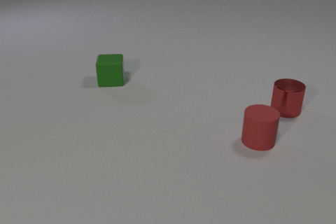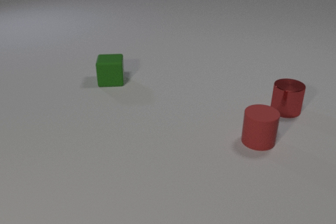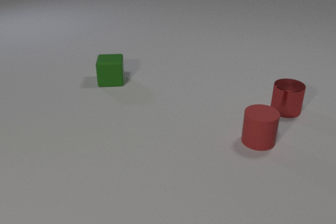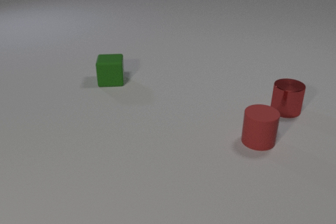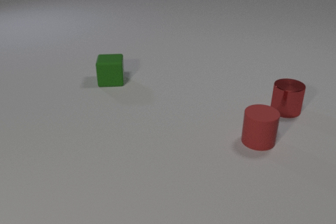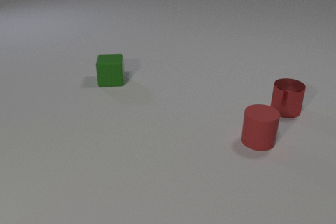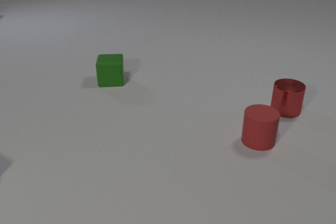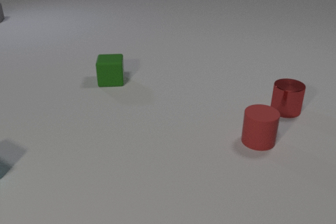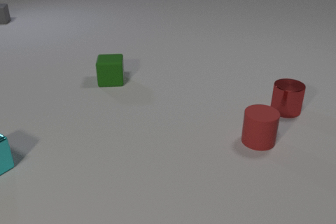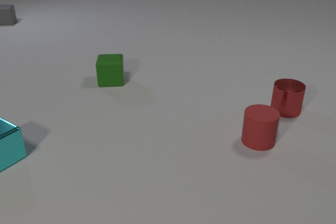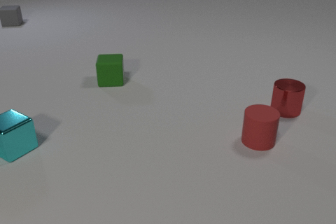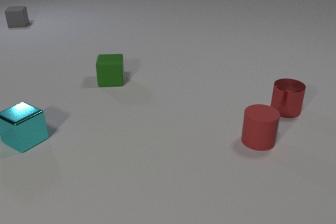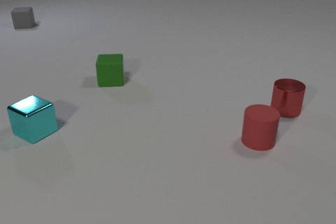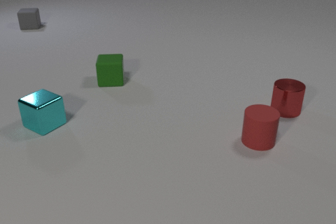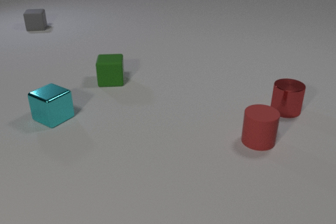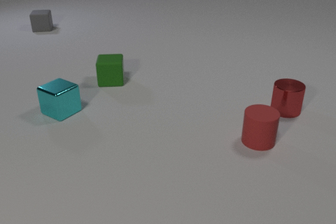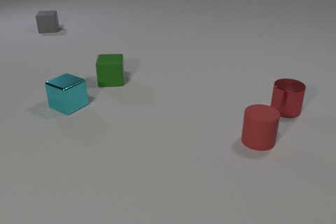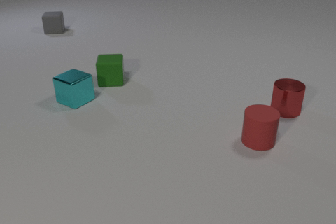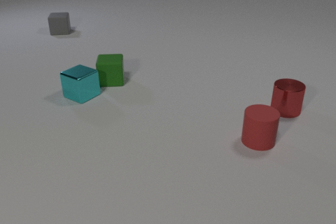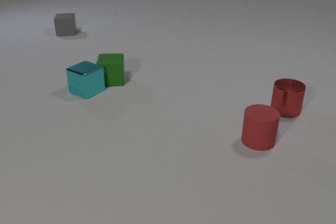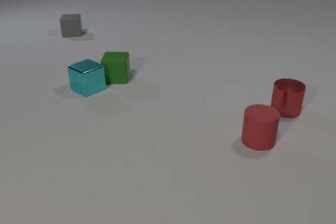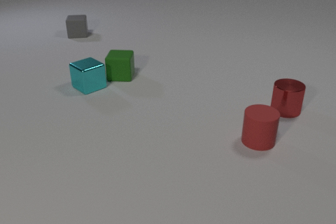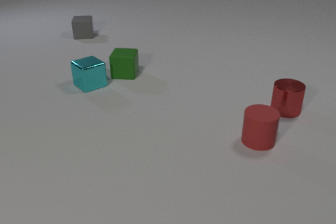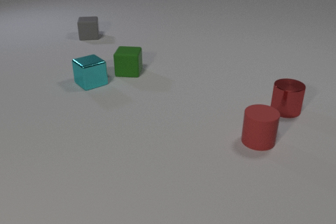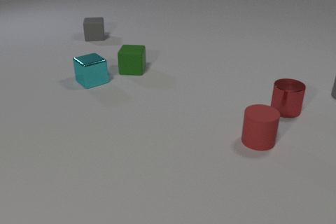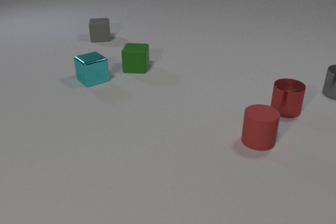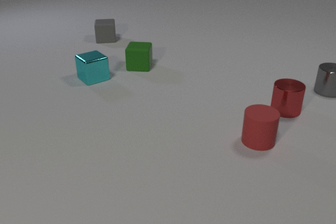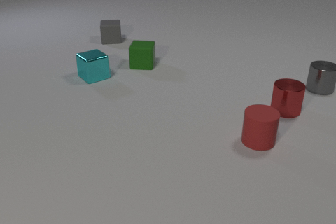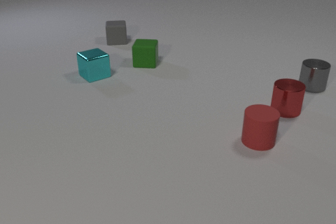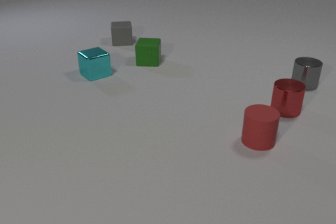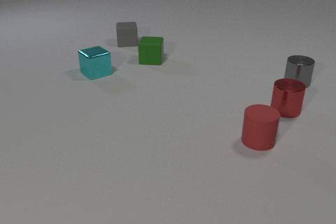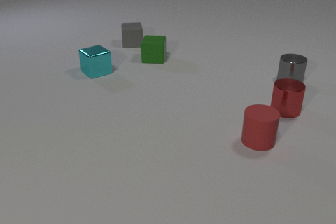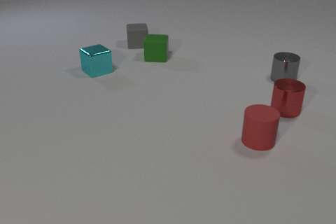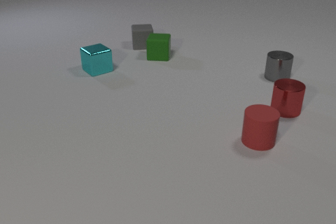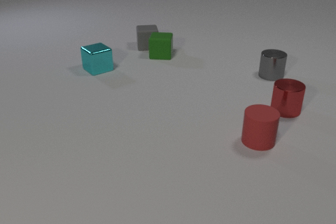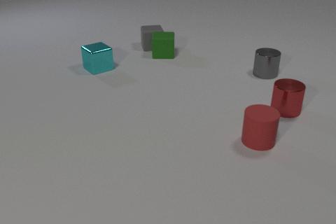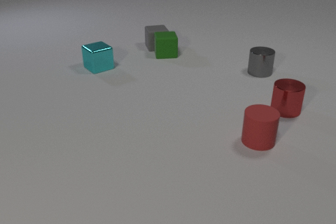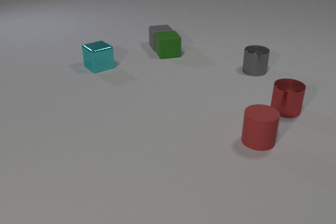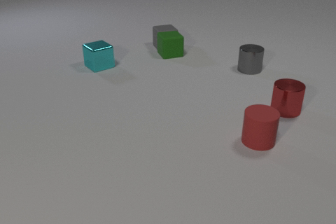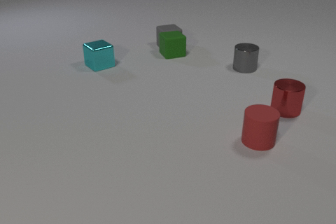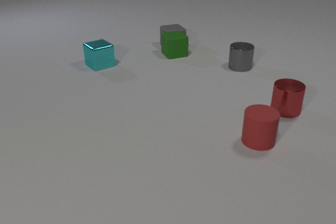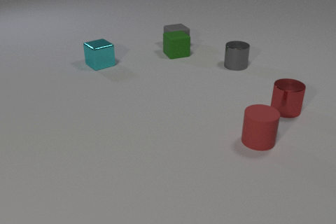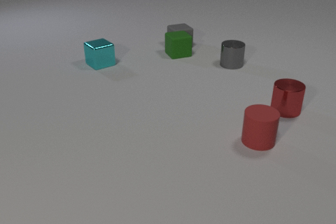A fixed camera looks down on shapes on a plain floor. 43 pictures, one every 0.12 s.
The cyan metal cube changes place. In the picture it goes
away from the camera.
0.00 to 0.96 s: The cyan metal cube comes in at the left edge, slides to the right and away from the camera. The gray rubber cube comes in at the left edge, slides toward the camera and to the right.
0.96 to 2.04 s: The cyan metal cube slides away from the camera and to the right. The gray rubber cube slides toward the camera and to the right.
2.04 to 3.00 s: The cyan metal cube slides away from the camera and to the right. The green rubber cube slides away from the camera and to the right. The gray rubber cube slides to the right and toward the camera. The gray metal cylinder comes in at the right edge, slides to the left. The cyan metal cube and the green rubber cube collide.
3.00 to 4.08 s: The cyan metal cube slides away from the camera. The green rubber cube slides away from the camera and to the right. The gray rubber cube slides to the right and toward the camera. The gray metal cylinder slides to the left.
4.08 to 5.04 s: The cyan metal cube slides away from the camera. The green rubber cube slides to the right, spins so that its near face slides to the right, counterclockwise seen from above. The gray rubber cube slides to the right. The gray metal cylinder slides to the left and away from the camera. The green rubber cube and the gray rubber cube collide.
How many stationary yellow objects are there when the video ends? 0.
How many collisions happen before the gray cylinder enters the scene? 1.
What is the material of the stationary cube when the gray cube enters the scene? rubber.
